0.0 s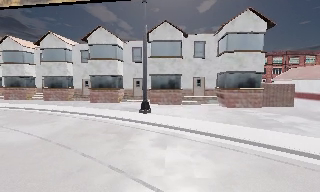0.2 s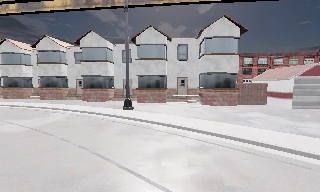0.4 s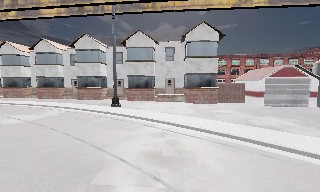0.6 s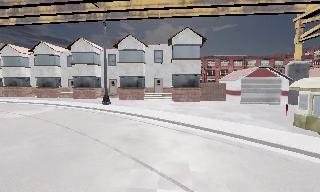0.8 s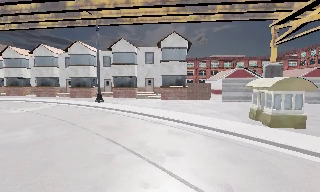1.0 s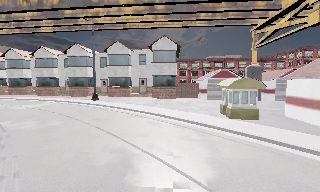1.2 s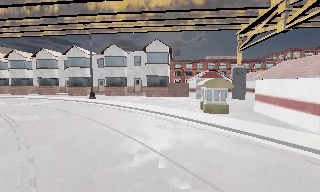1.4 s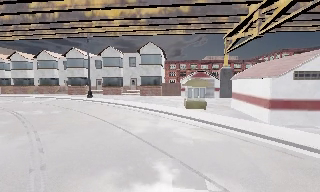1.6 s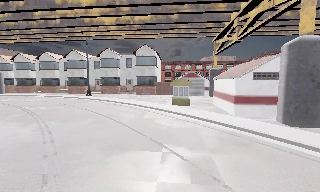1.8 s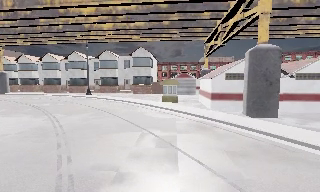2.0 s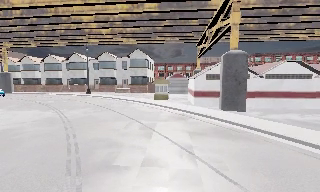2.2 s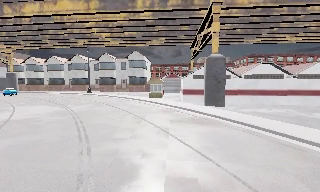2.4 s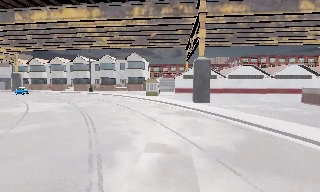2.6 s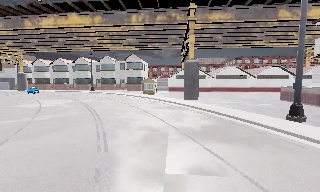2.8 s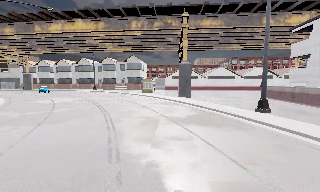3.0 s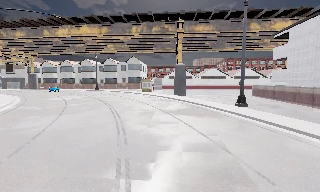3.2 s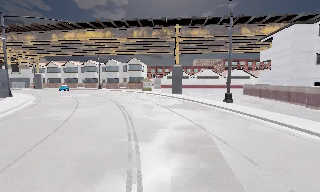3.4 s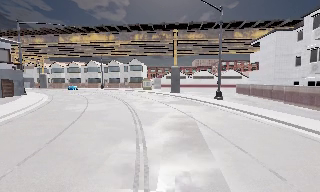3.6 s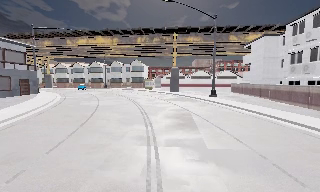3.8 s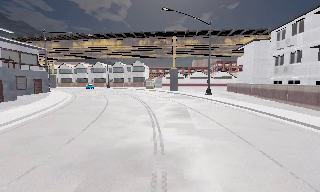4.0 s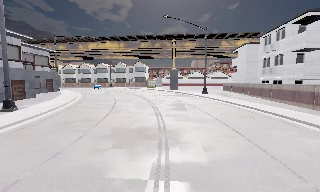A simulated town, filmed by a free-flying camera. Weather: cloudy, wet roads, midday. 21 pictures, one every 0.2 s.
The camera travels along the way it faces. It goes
backward.
0.0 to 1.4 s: The camera travels backward and to its right, about 15 m, so what stands in front gets smaller.
1.4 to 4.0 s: The camera travels backward, about 30 m, so what stands in front gets smaller.
The film runs backward here.
